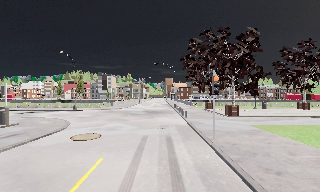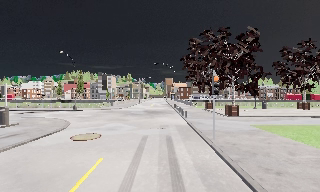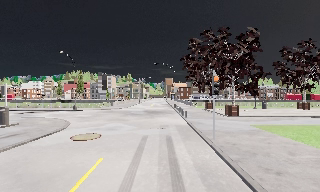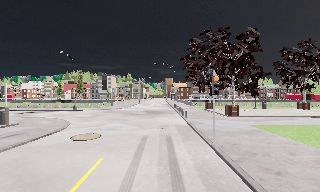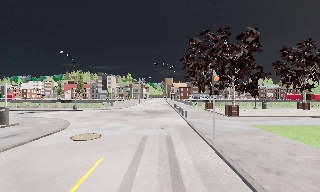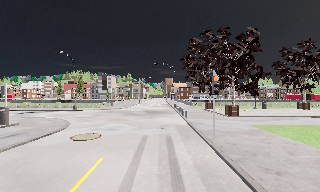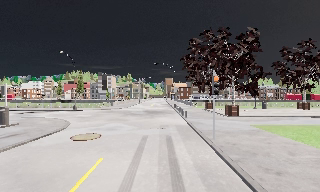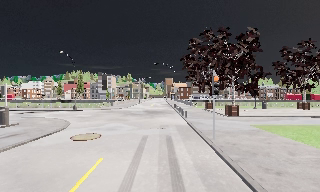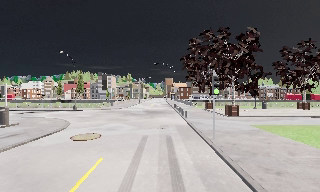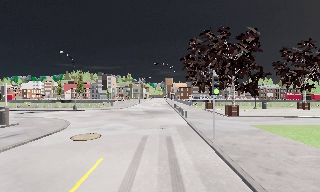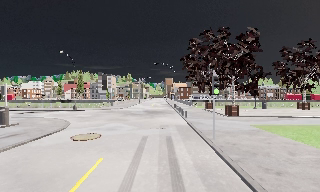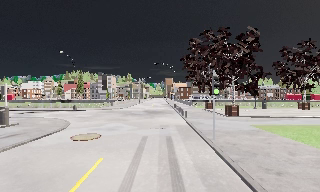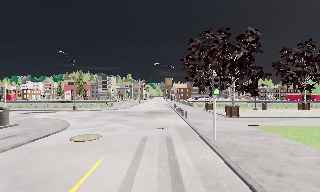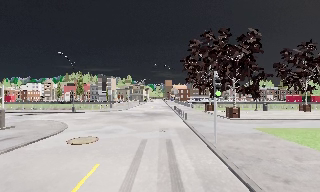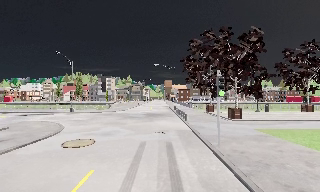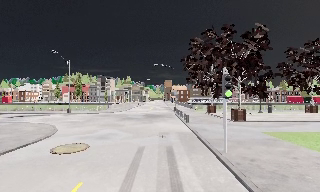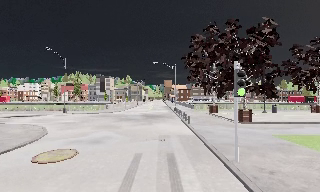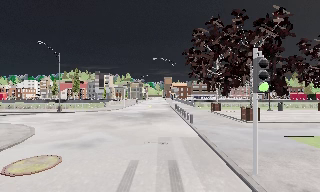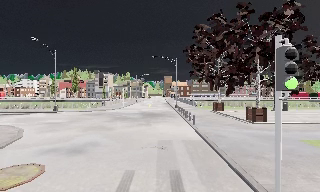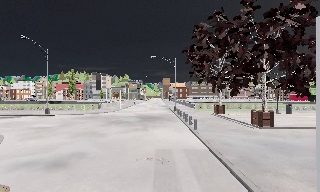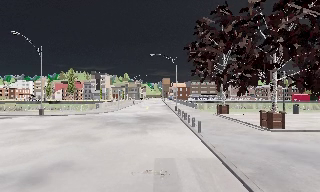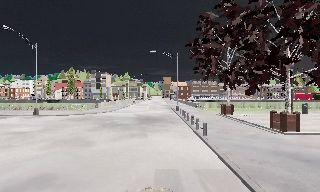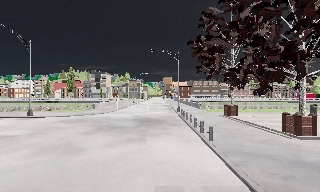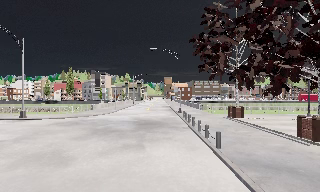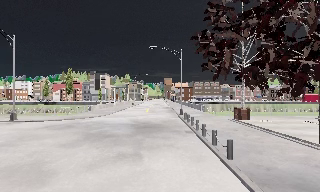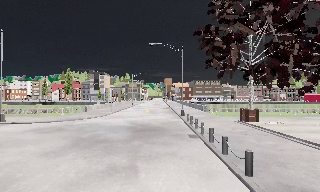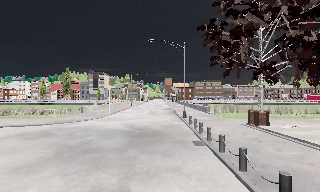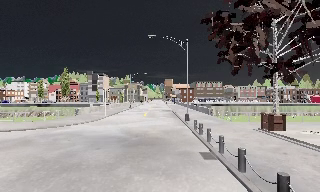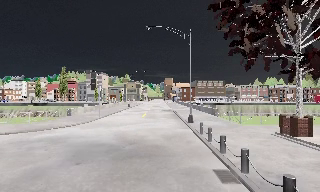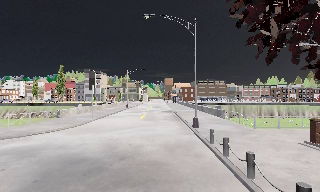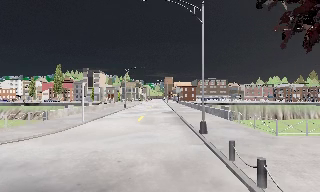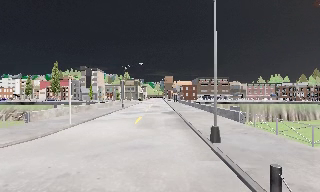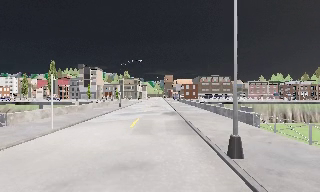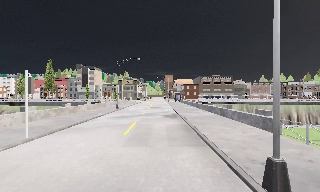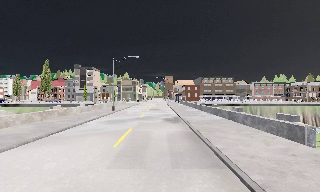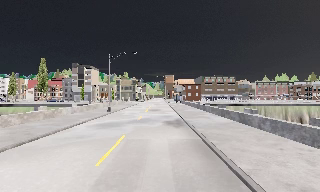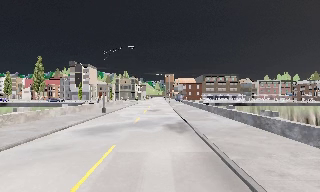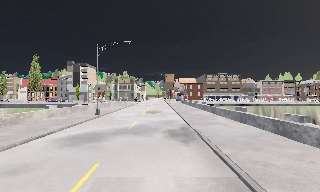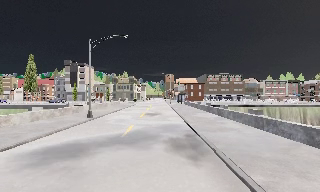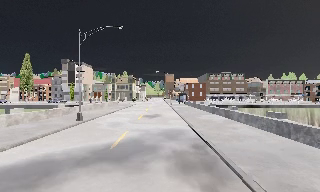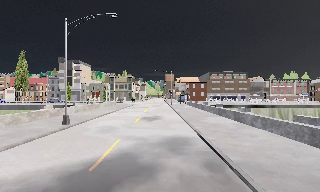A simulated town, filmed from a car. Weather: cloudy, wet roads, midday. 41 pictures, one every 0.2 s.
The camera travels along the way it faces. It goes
forward.
0.0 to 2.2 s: The camera keeps its place and its aim.
2.2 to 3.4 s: The camera travels forward, about 3.5 m, so what stands in front looms larger. It gains speed.
3.4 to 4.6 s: The camera travels forward, about 5 m, so what stands in front looms larger.
4.6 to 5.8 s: The camera travels forward, about 8 m, so what stands in front looms larger. It gains speed.
5.8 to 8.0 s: The camera travels forward, about 20 m, so what stands in front looms larger.
The film runs forward here.
